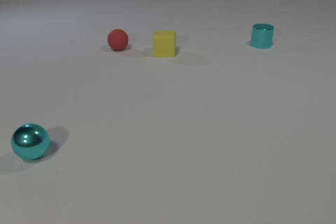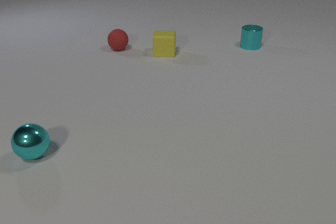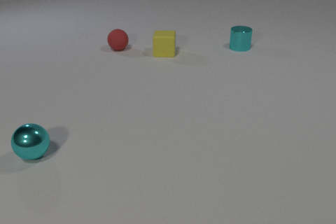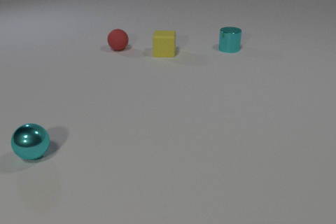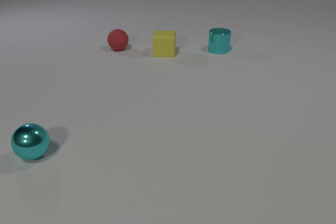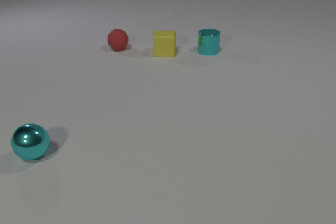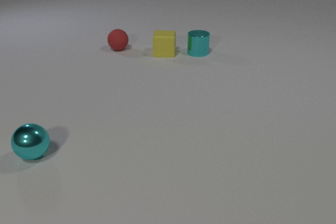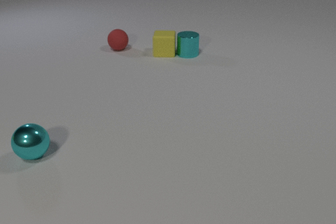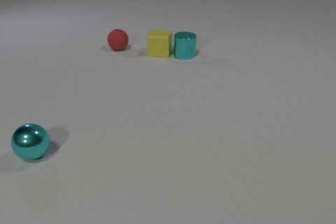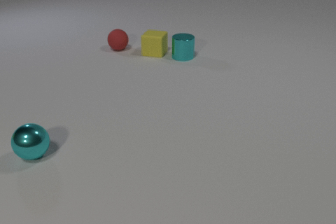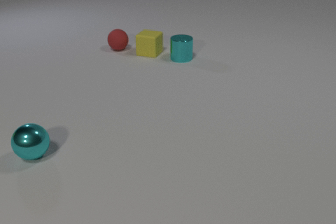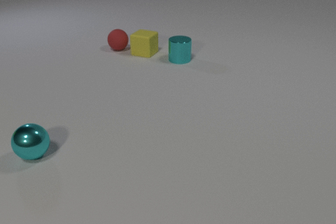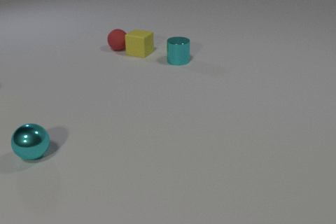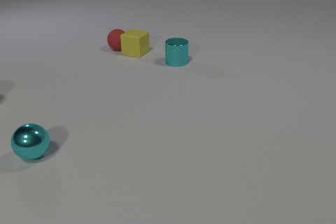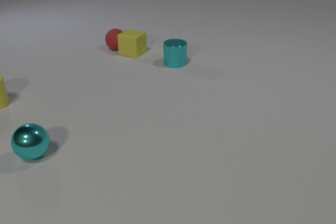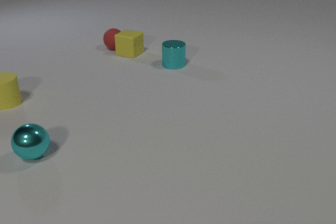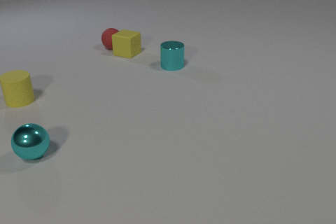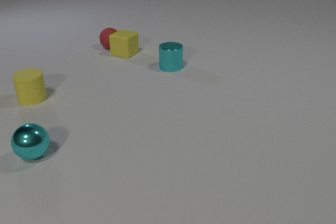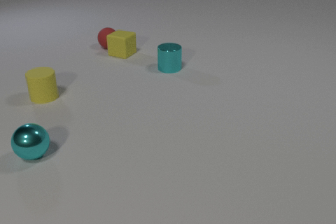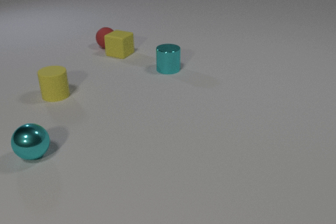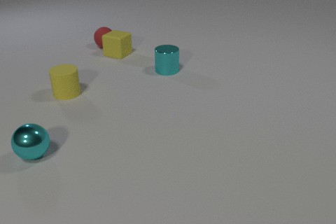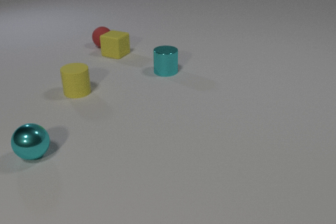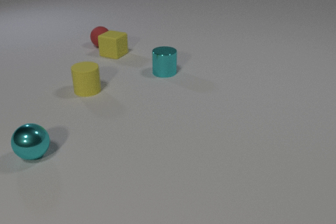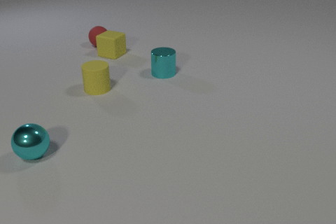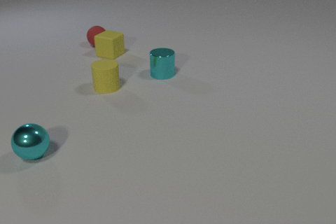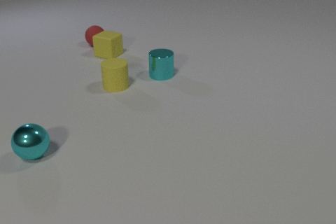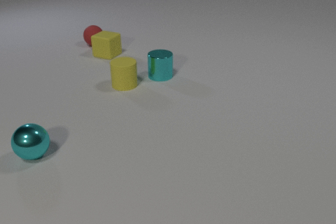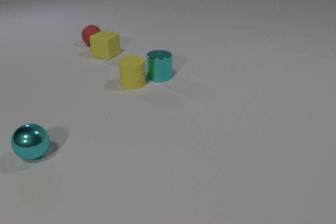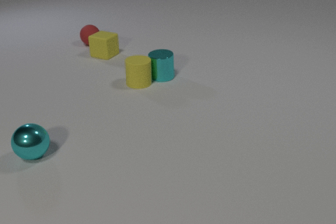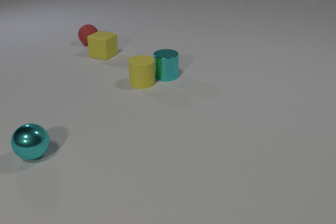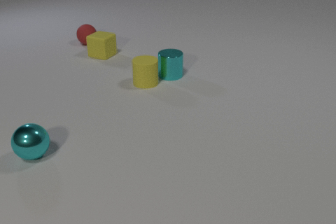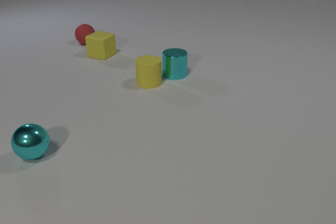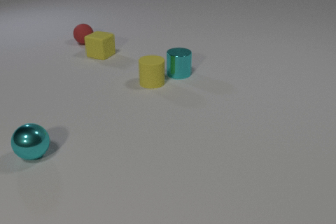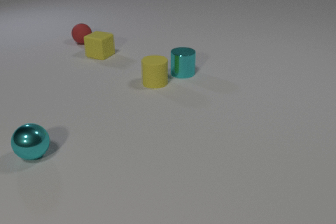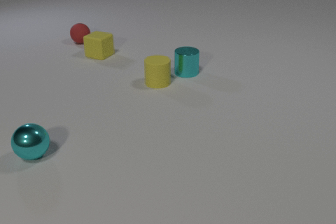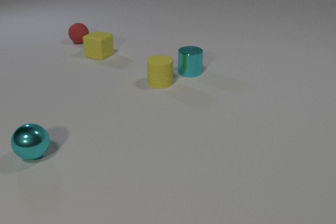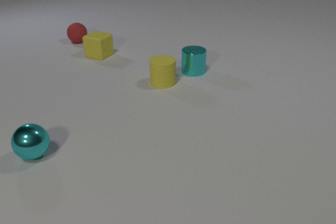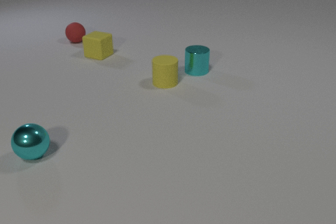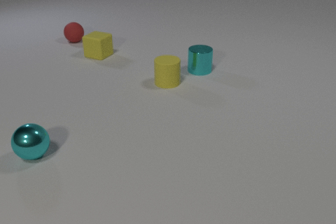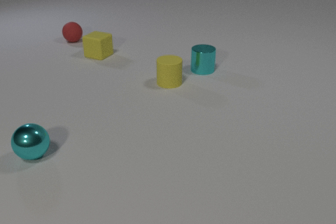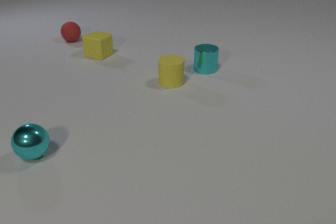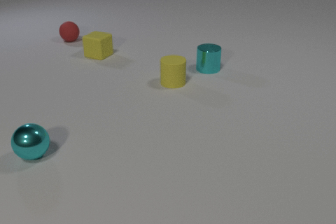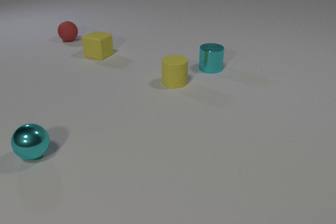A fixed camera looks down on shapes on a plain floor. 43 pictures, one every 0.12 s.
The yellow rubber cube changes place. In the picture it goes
to the left.
The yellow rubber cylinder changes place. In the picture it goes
to the right.
0.00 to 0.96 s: The cyan metal cylinder slides to the left and toward the camera. The yellow rubber cube slides to the left. The cyan metal cylinder and the yellow rubber cube collide.
0.96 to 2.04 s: The cyan metal cylinder slides toward the camera and to the left. The yellow rubber cube slides to the left. The yellow rubber cylinder comes in at the left edge, slides to the right. The red rubber sphere rolls to the left and away from the camera. The yellow rubber cube and the red rubber sphere collide.
2.04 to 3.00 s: The cyan metal cylinder slides toward the camera and to the left. The yellow rubber cube slides to the left. The yellow rubber cylinder slides to the right. The red rubber sphere rolls to the left and away from the camera.
3.00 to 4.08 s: The cyan metal cylinder slides to the right. The yellow rubber cube slides to the left. The yellow rubber cylinder slides to the right. The red rubber sphere rolls to the left and away from the camera. The cyan metal cylinder and the yellow rubber cylinder collide.
4.08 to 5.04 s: The cyan metal cylinder slides to the right and away from the camera. The yellow rubber cylinder slides to the right. The red rubber sphere rolls to the left and away from the camera.
What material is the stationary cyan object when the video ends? metal.
How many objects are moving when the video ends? 3.
What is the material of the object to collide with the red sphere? rubber.
